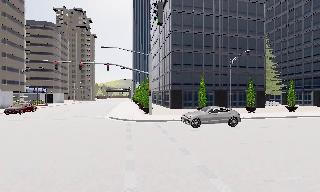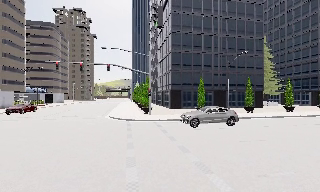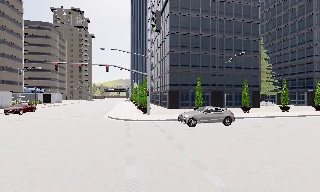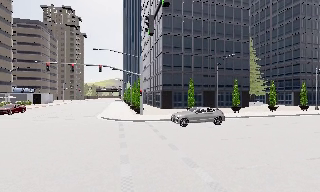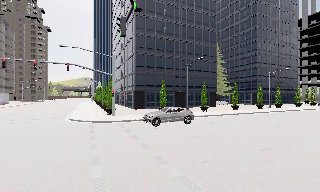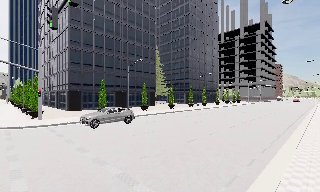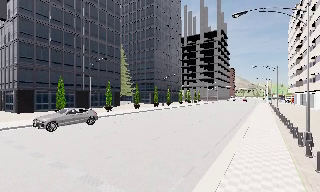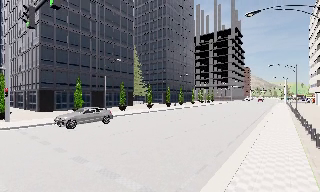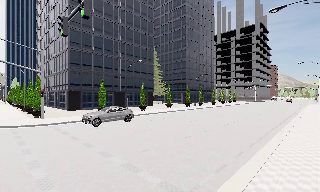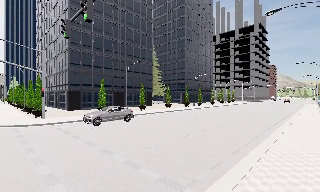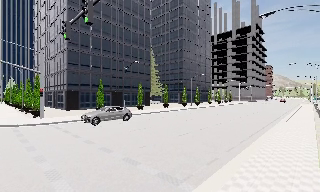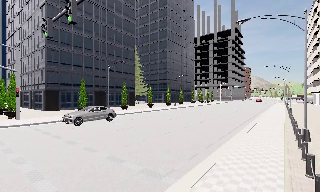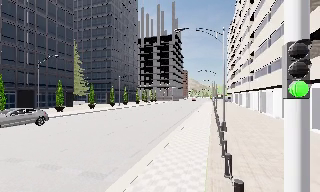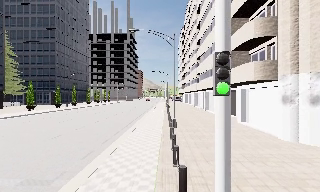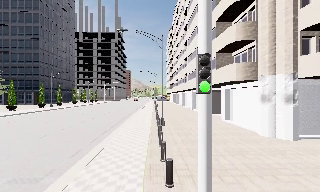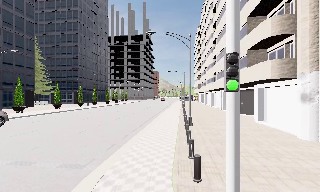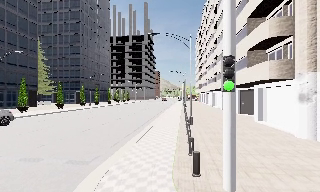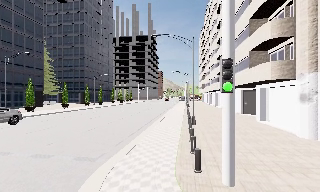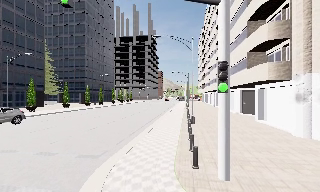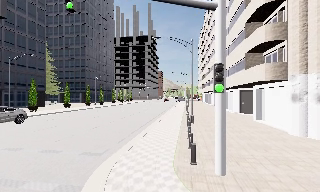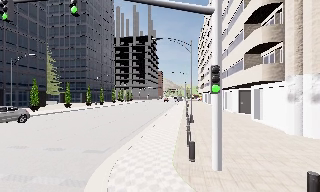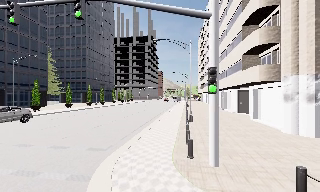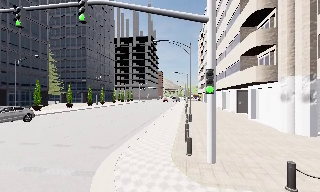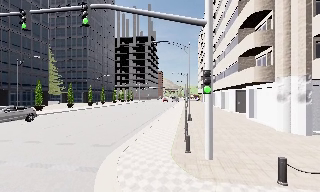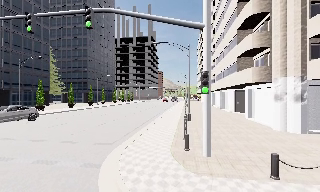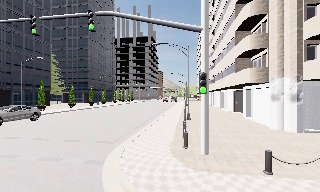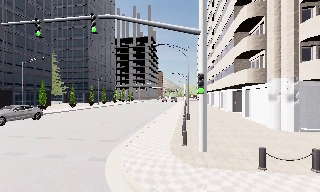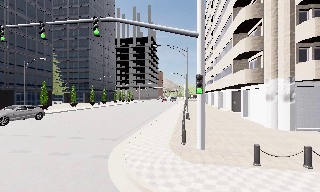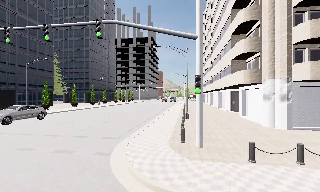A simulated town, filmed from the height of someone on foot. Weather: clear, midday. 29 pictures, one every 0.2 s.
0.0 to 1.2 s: The scene slides to the left, as the camera pans about 45 degrees to its right. It travels backward, about 1.5 m.
1.2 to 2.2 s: The camera travels backward, about 1.5 m, so what stands in front gets smaller.
2.2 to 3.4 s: The camera pans to its right, which is clockwise from overhead, by about 30 degrees. It travels backward, about 1.5 m, so what stands in front gets smaller.
3.4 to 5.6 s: The camera travels backward, about 3 m, so what stands in front gets smaller.
The film runs backward here.
